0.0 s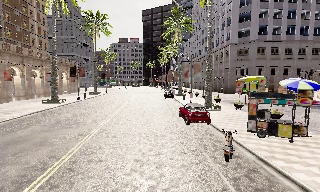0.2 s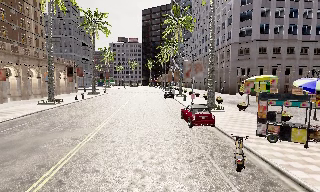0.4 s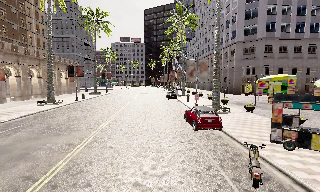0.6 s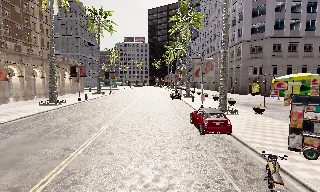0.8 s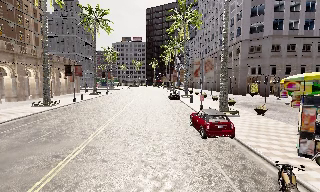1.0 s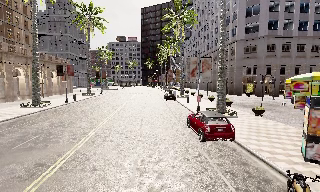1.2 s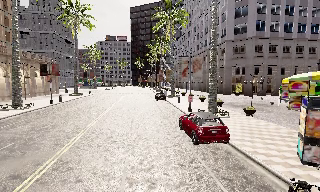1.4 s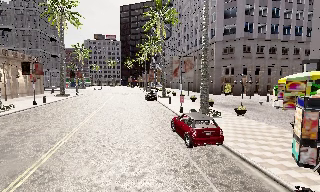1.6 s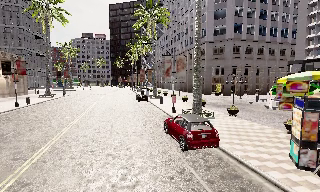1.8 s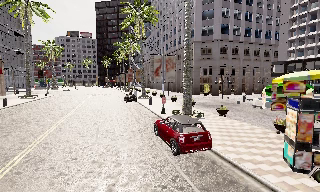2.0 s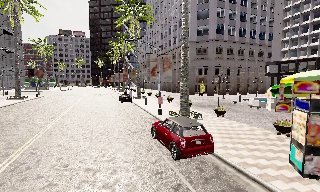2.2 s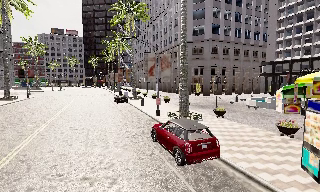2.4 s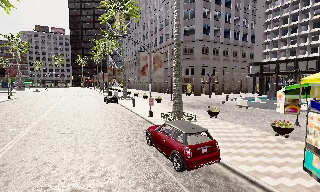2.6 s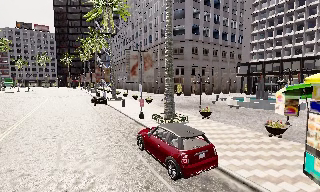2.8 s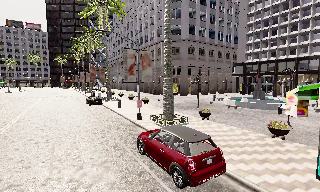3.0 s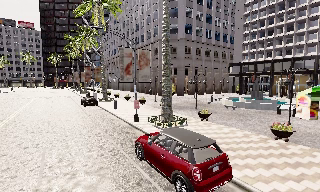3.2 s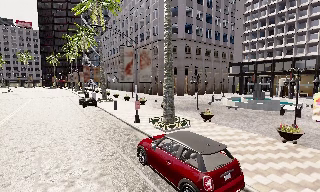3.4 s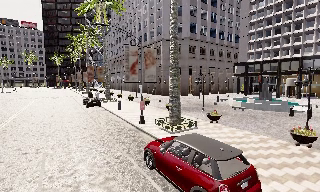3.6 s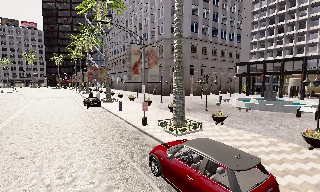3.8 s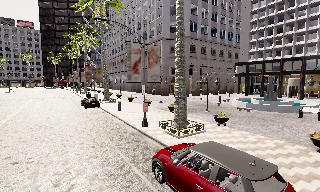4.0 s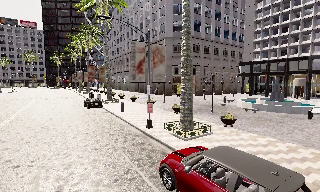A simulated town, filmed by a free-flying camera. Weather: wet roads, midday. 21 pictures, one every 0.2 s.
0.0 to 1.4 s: The camera travels forward, about 5 m, so what stands in front looms larger. It loses speed.
1.4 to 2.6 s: The camera pans to its right, which is clockwise from overhead, by about 20 degrees. It travels forward and to its left, about 3.5 m, so what stands in front looms larger.
2.6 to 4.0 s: The camera travels forward and to its left, about 3.5 m, so what stands in front looms larger.
The film runs forward here.
